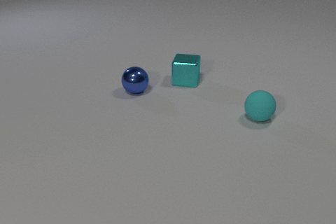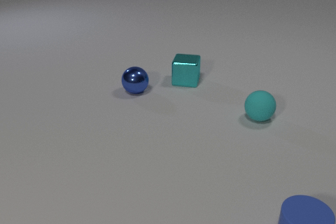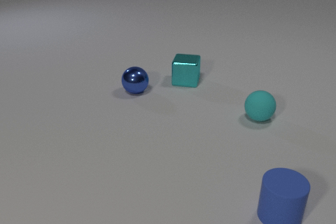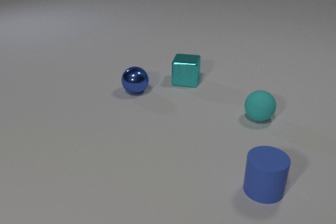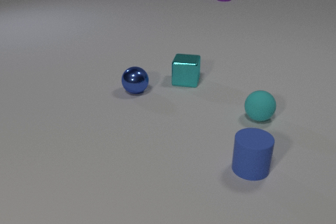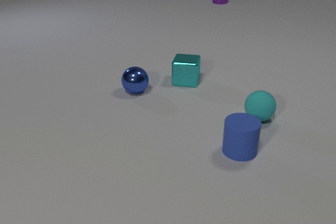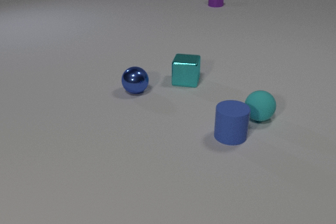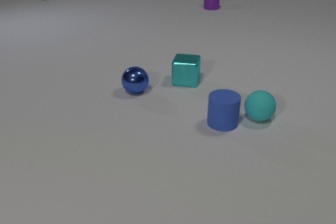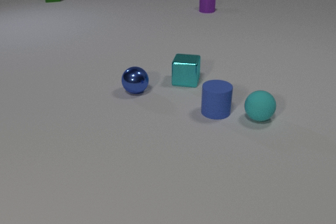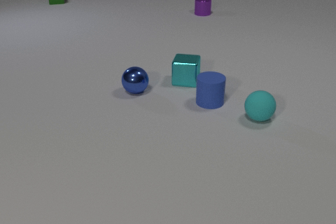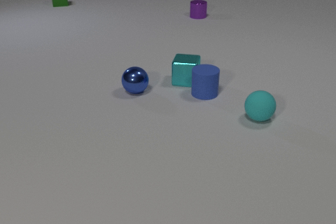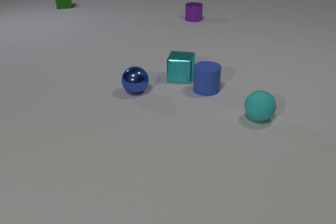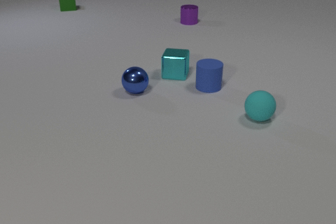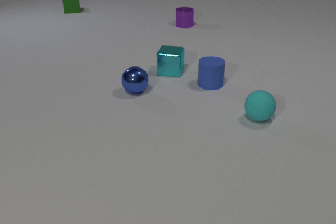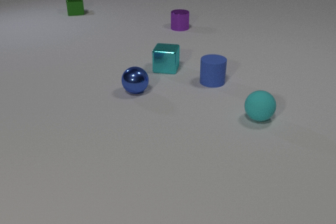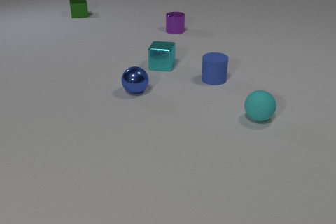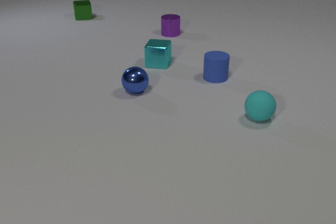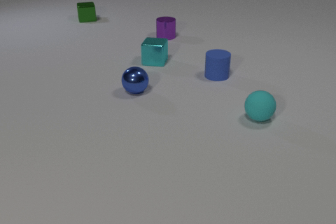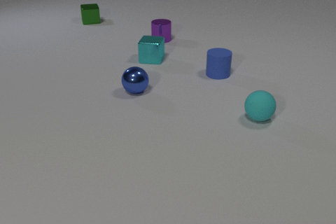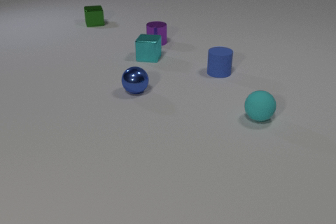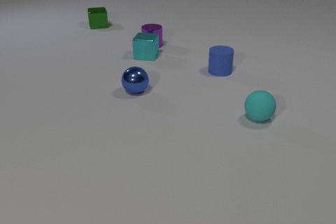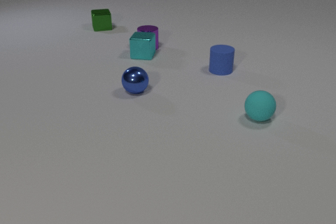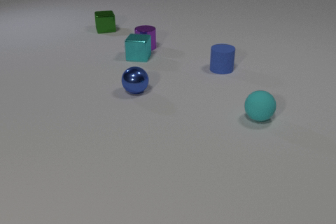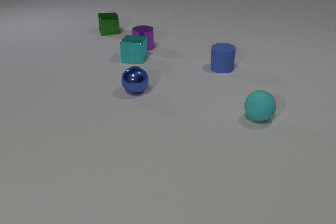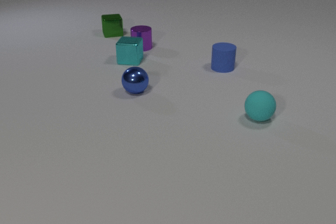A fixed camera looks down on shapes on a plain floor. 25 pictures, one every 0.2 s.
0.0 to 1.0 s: The blue rubber cylinder comes in at the bottom edge, slides away from the camera and to the left. The purple metal cylinder comes in at the top edge, slides toward the camera.
1.0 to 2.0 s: The blue rubber cylinder slides away from the camera. The purple metal cylinder slides toward the camera. The green metal cube comes in at the top edge, slides toward the camera.
2.0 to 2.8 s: The blue rubber cylinder slides away from the camera. The cyan metal cube slides away from the camera and to the left. The purple metal cylinder slides toward the camera and to the left. The green metal cube slides toward the camera. The blue rubber cylinder and the cyan metal cube collide.
2.8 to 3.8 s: The blue rubber cylinder slides away from the camera. The cyan metal cube slides away from the camera and to the left. The purple metal cylinder slides toward the camera and to the left. The green metal cube slides toward the camera and to the right.
3.8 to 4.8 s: The blue rubber cylinder slides away from the camera. The cyan metal cube slides to the left. The purple metal cylinder slides to the left and toward the camera. The green metal cube slides toward the camera and to the right. The cyan metal cube and the purple metal cylinder collide.
How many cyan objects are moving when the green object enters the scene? 0.
How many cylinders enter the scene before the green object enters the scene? 2.
What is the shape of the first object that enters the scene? cylinder.
